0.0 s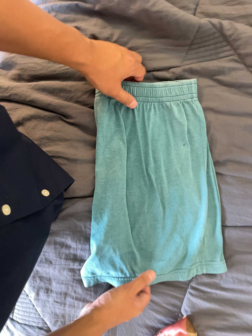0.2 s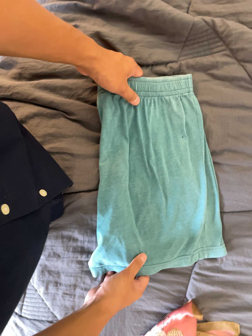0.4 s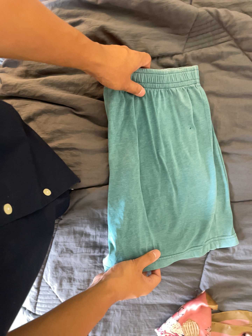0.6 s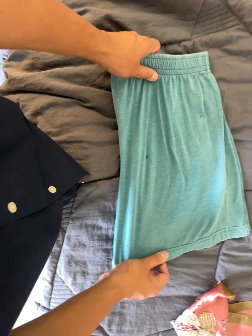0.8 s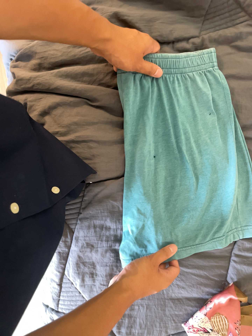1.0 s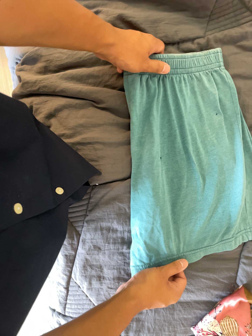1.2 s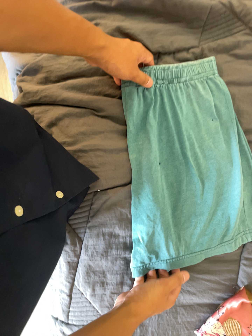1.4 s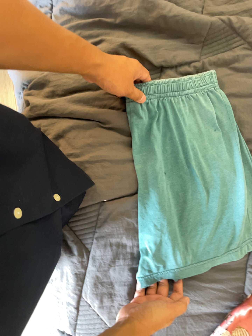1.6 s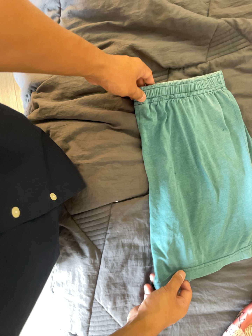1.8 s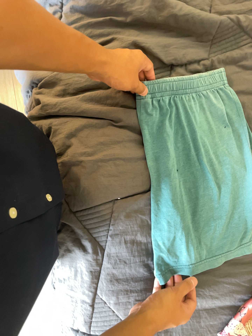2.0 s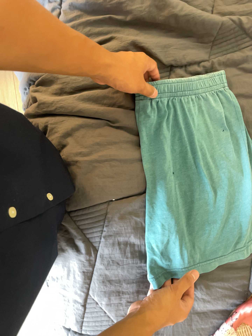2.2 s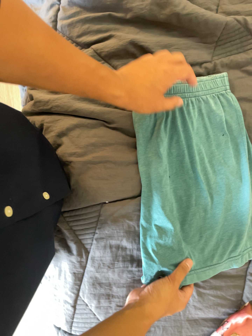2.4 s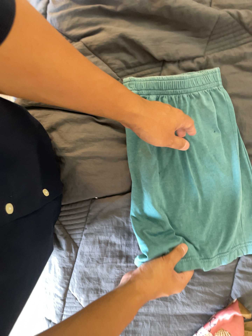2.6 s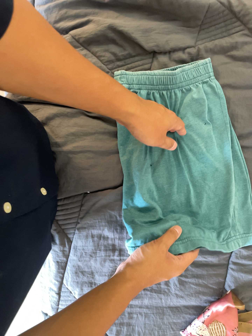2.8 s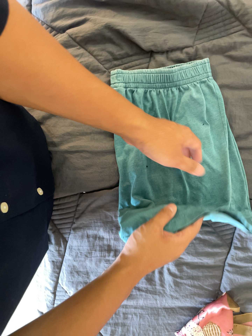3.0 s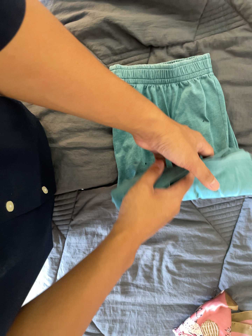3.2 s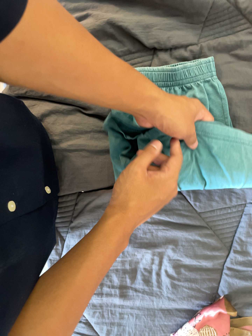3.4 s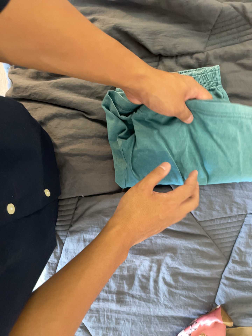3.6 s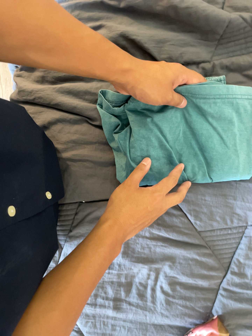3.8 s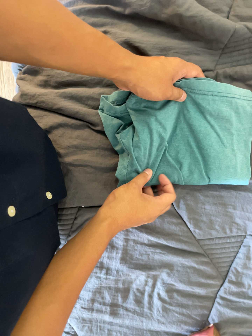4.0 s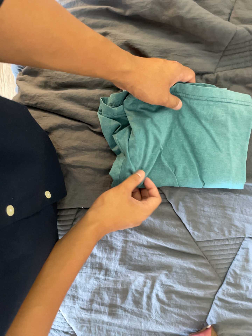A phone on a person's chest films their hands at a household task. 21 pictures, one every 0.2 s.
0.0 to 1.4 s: The camera travels to its left and toward the bottom of its view, about 12 cm, so close, fixed things drift to the right. It rolls about its line of sight by about 10 degrees, and the scene rotates counterclockwise.
1.4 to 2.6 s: The camera shifts only a little, or ends up much as it began.
2.6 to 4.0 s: The camera travels toward the top of its view, about 7 cm. It rolls about its line of sight by about 10 degrees, and the scene rotates clockwise.
The film runs forward here.
